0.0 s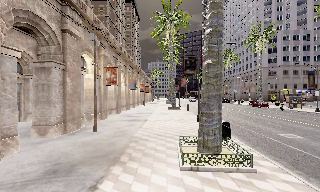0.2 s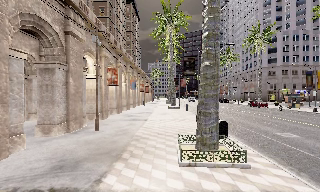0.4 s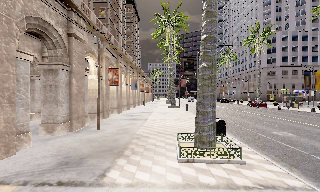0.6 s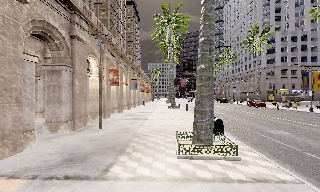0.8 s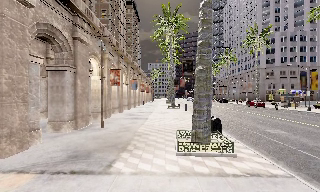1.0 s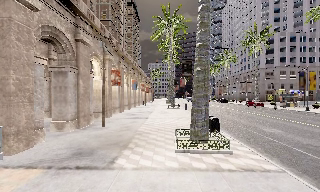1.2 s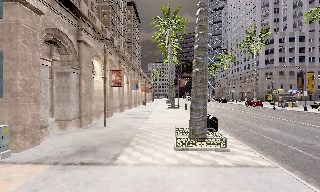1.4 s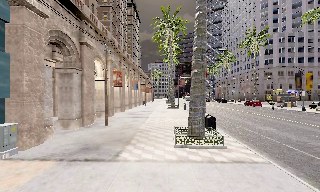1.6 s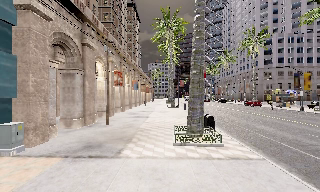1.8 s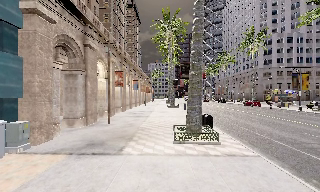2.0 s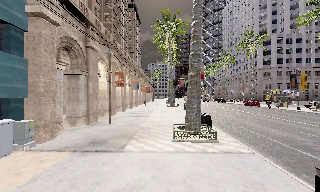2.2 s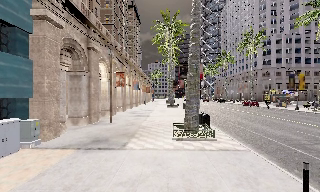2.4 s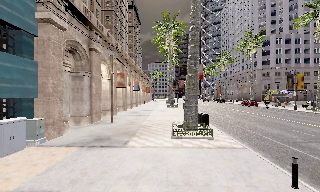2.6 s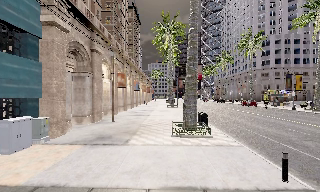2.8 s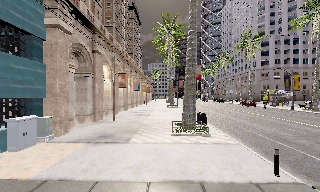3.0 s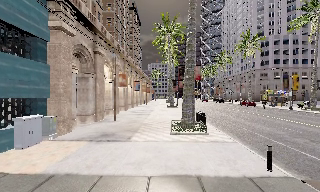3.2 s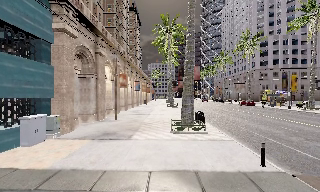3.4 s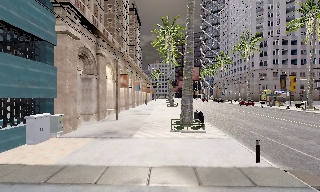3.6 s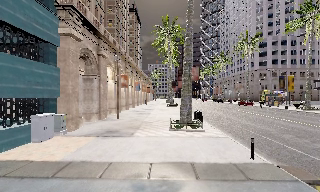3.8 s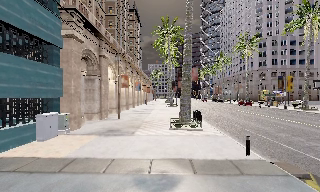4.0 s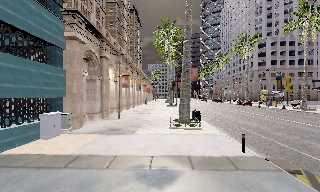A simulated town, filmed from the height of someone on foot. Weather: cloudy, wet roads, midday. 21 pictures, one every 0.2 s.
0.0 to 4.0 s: The camera travels backward, about 7 m, so what stands in front gets smaller.
The film runs backward here.
